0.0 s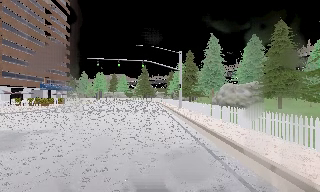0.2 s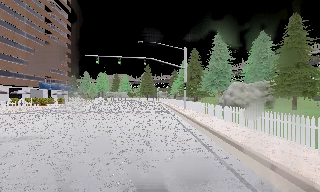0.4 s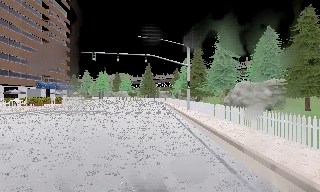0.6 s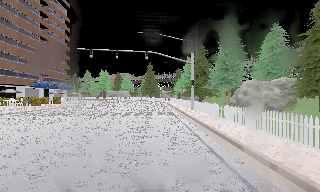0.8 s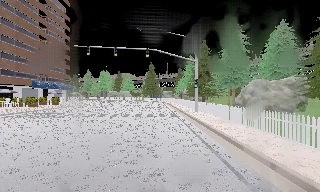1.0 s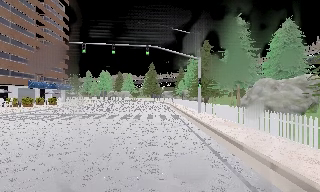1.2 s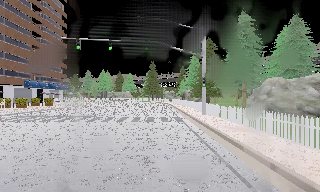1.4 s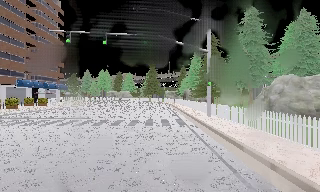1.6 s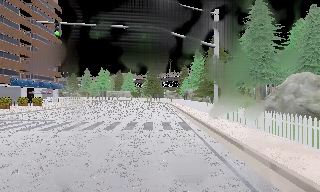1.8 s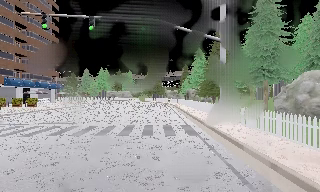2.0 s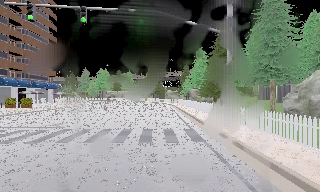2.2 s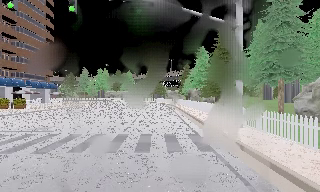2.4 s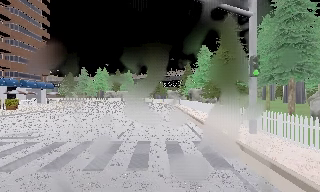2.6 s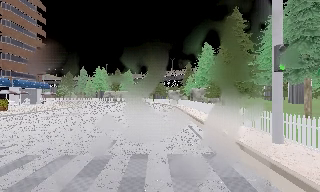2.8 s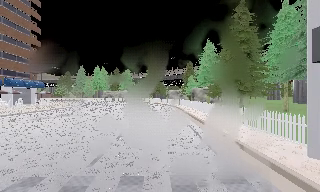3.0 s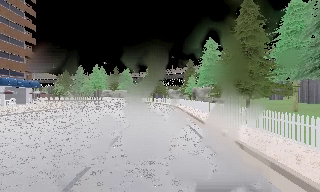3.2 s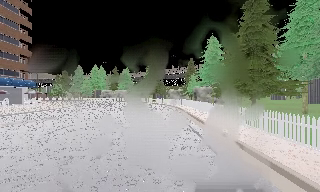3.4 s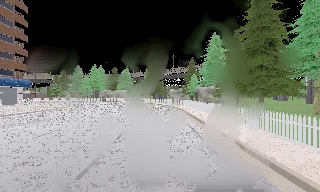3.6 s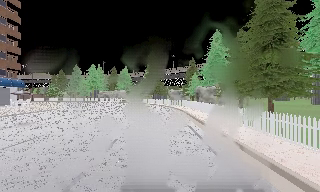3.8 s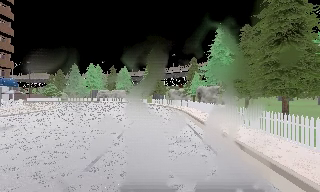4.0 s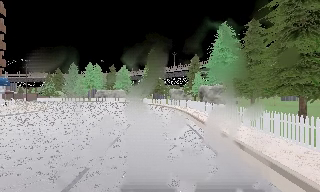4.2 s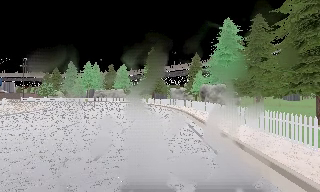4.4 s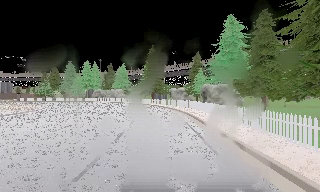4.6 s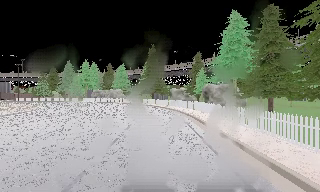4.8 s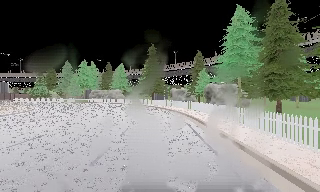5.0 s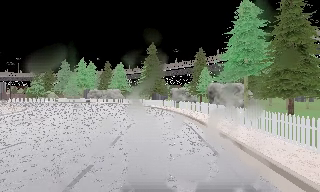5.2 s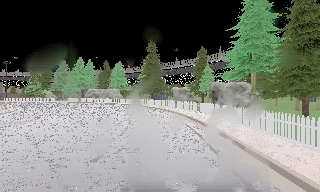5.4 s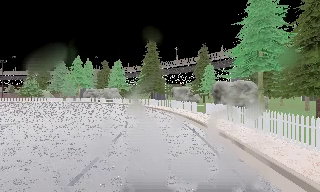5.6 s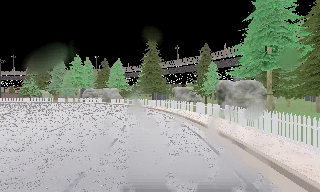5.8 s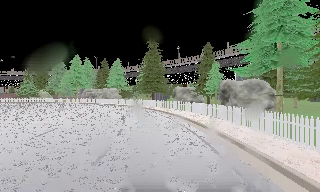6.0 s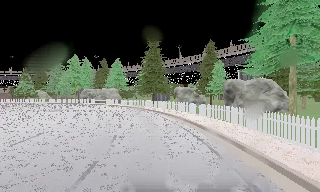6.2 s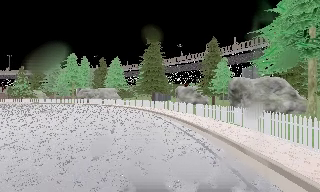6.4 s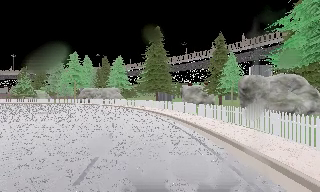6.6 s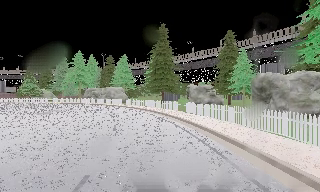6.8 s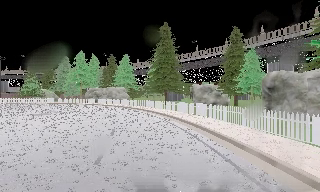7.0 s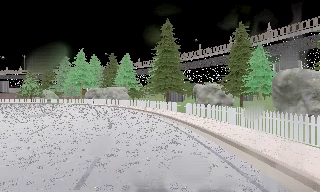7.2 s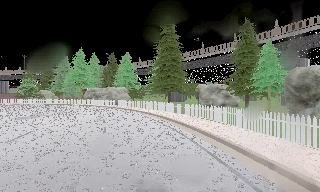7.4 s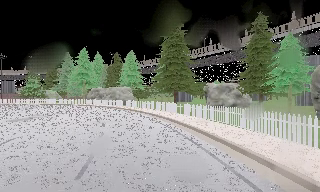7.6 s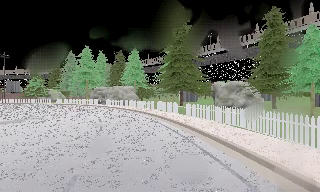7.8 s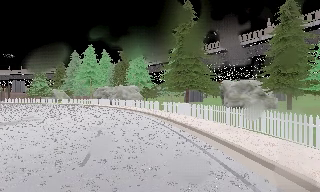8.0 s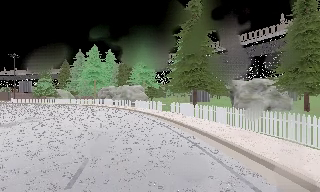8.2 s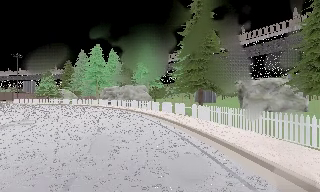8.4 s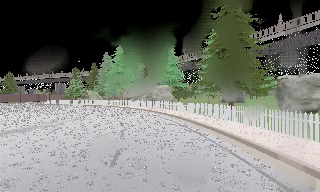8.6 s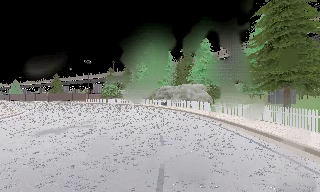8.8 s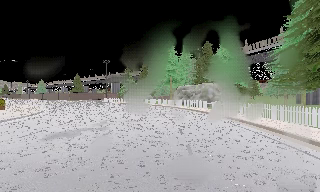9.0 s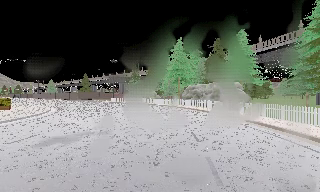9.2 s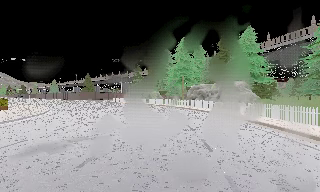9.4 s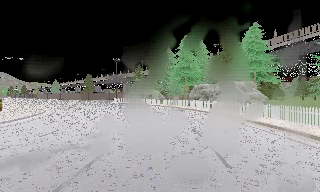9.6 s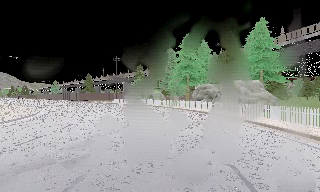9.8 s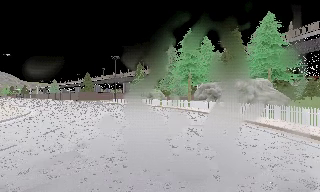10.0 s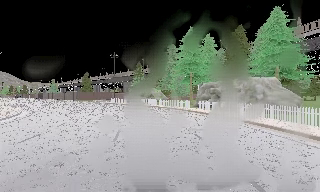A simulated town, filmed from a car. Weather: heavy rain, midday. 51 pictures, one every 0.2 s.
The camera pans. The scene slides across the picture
to the right.
The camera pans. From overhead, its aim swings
counterclockwise.
0.0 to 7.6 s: The camera swings to its left by about 15 degrees, and the scene slides to the right. It travels forward, about 45 m, so what stands in front looms larger.
7.6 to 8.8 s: The scene slides to the right, as the camera pans about 30 degrees to its left. It travels forward, about 7 m, so what stands in front looms larger.
8.8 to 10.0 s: The camera travels forward, about 7 m, so what stands in front looms larger.
The film runs forward here.
